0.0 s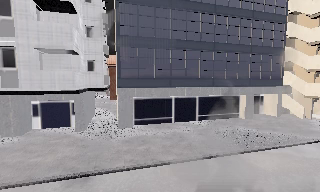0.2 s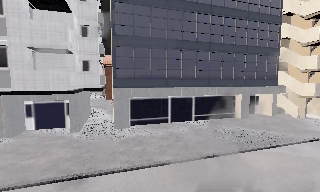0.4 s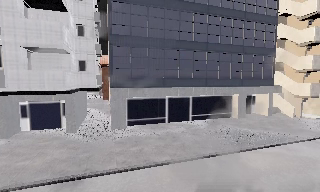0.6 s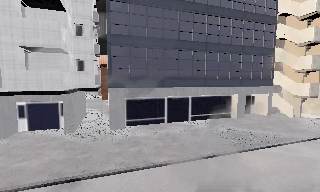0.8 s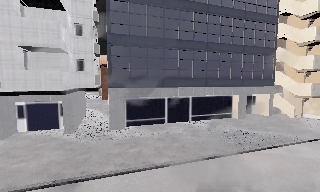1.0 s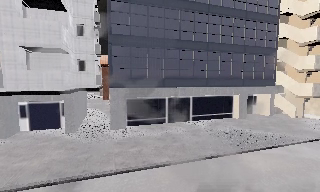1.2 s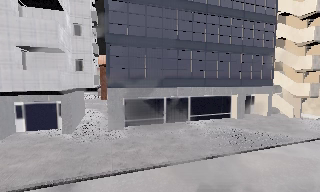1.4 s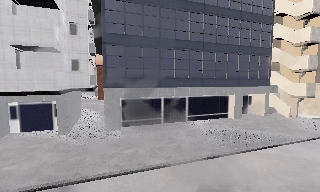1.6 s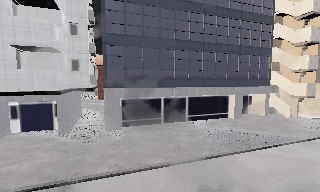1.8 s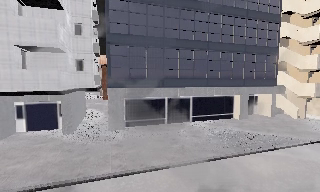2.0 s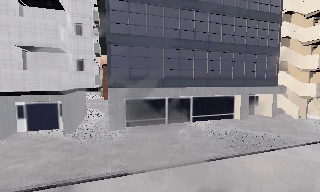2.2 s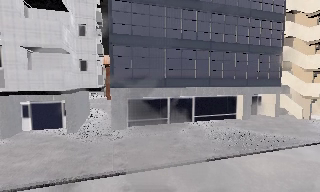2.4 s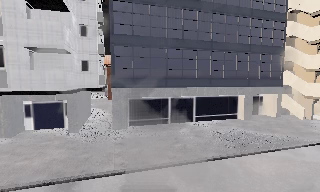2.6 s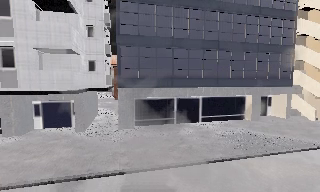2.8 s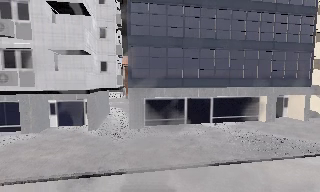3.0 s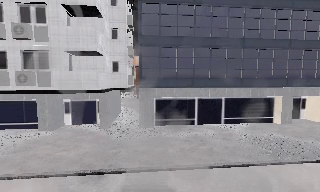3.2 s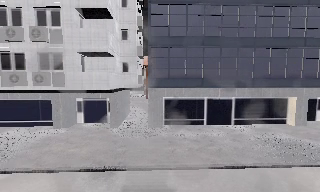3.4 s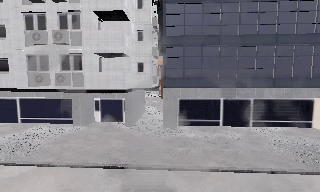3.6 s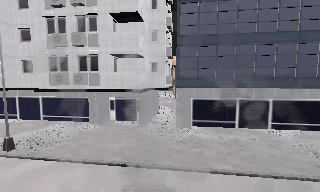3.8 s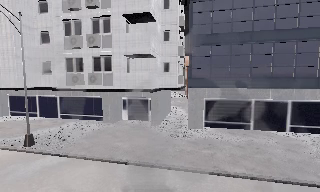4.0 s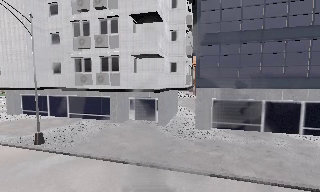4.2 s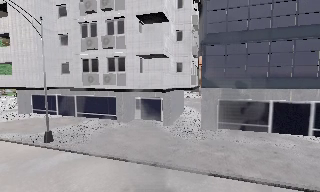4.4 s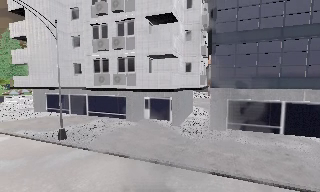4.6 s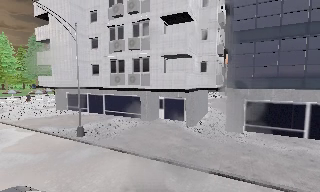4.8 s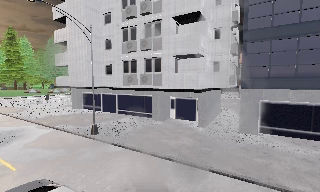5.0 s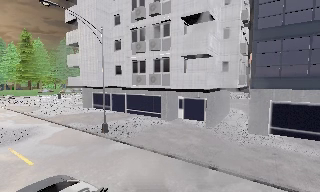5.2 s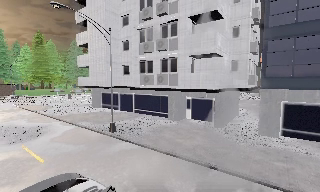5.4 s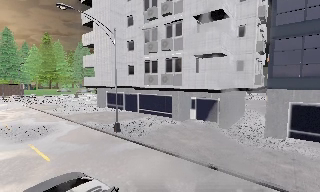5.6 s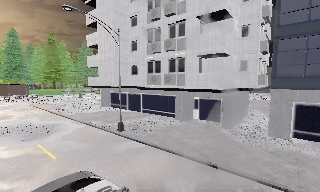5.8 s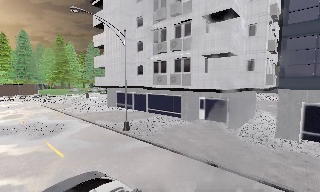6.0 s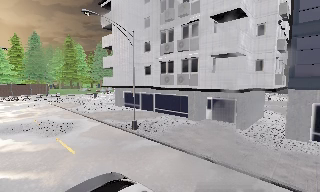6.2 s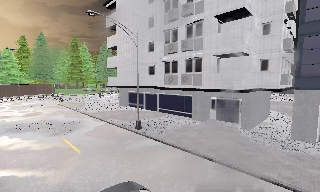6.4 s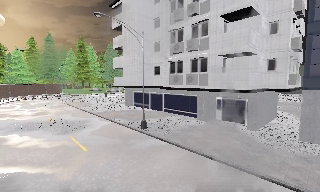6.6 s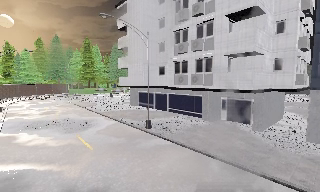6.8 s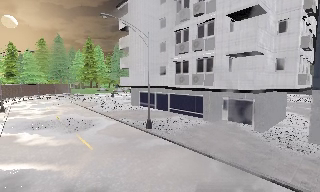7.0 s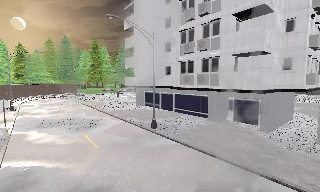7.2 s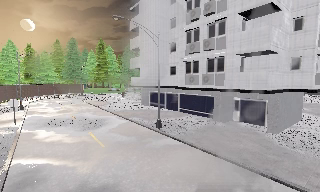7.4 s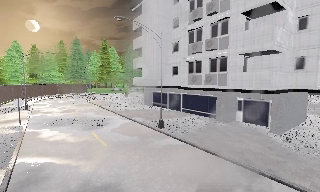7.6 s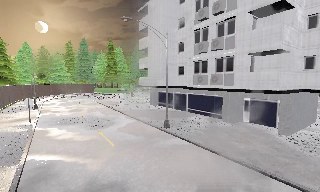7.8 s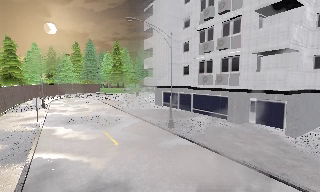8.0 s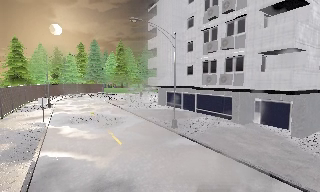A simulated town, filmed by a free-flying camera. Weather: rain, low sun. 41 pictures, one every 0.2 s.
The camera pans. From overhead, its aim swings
counterclockwise.
The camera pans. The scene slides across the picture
to the right.
0.0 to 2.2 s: The camera shifts only a little, or ends up much as it began.
2.2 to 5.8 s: The camera pans to its left, which is counterclockwise from overhead, by about 55 degrees. It travels to its right and backward, about 1 m.
5.8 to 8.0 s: The camera pans to its left, which is counterclockwise from overhead, by about 20 degrees.
The film runs forward here.
